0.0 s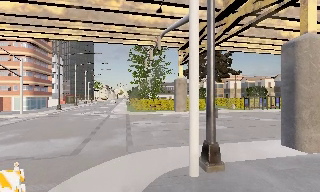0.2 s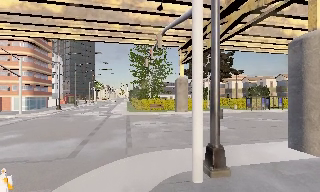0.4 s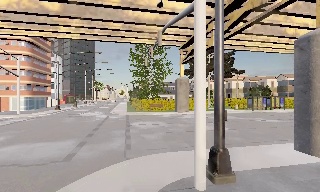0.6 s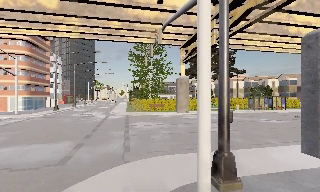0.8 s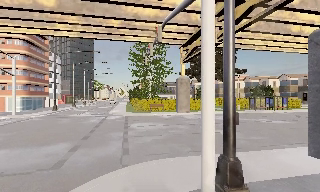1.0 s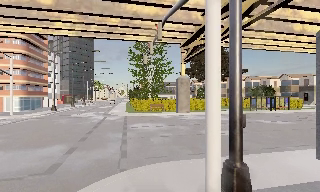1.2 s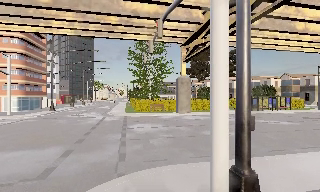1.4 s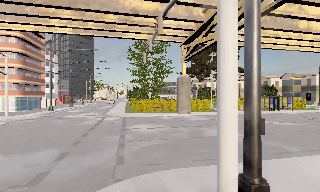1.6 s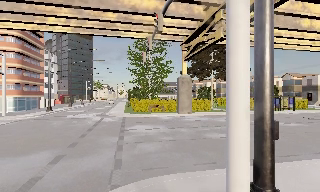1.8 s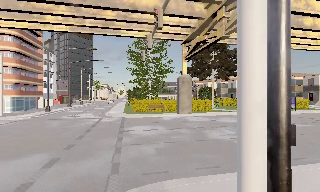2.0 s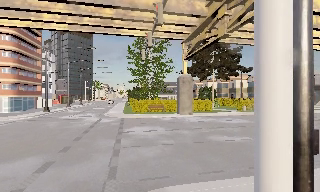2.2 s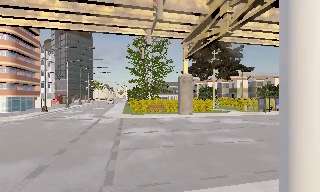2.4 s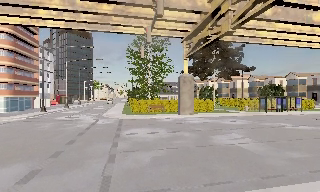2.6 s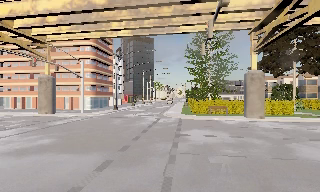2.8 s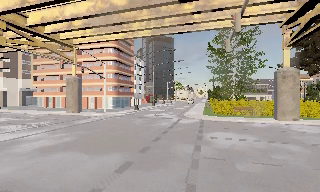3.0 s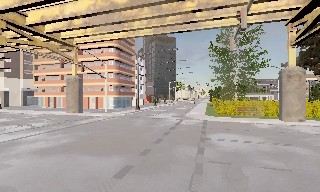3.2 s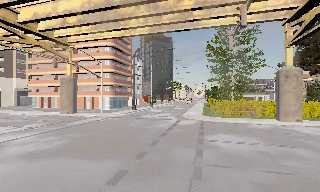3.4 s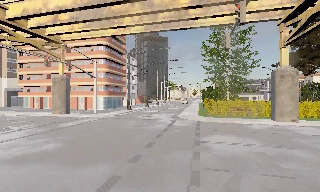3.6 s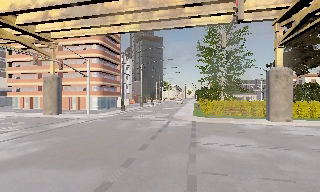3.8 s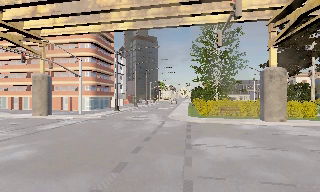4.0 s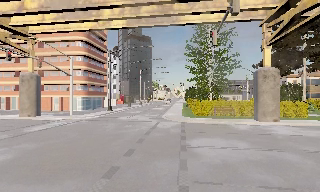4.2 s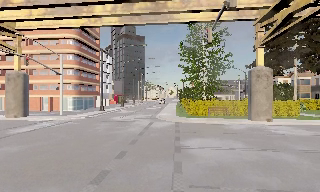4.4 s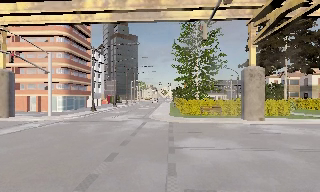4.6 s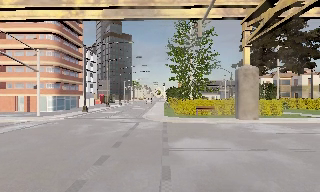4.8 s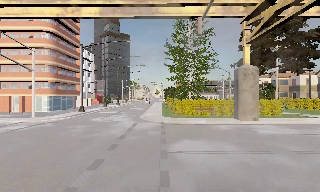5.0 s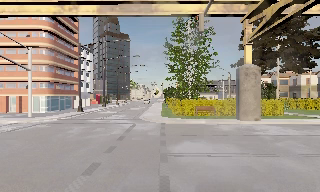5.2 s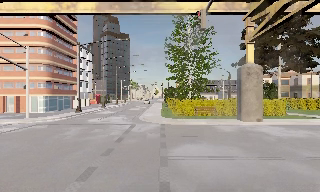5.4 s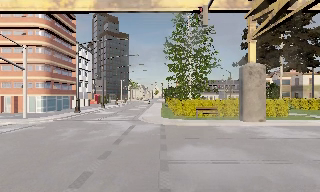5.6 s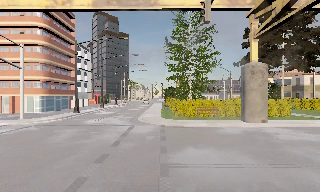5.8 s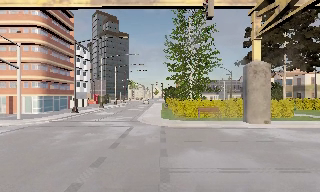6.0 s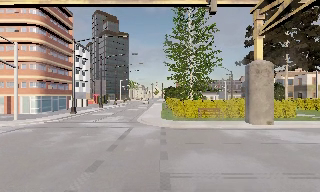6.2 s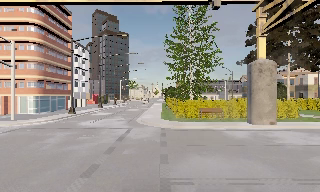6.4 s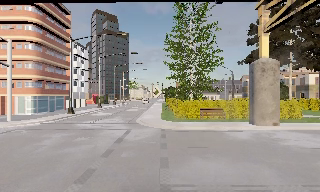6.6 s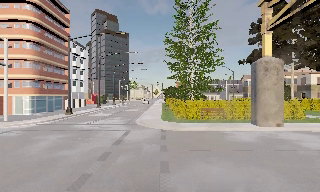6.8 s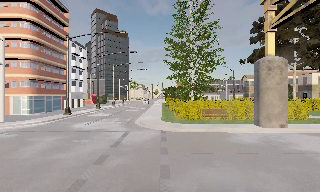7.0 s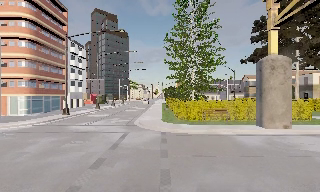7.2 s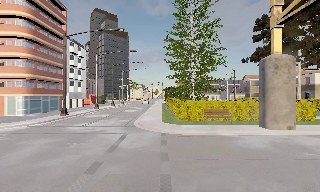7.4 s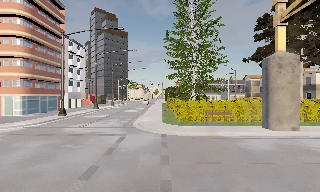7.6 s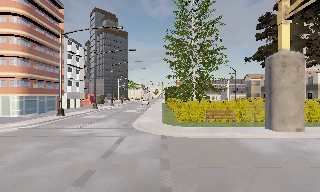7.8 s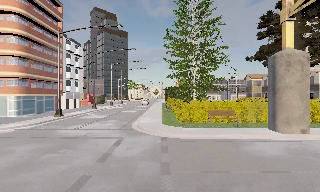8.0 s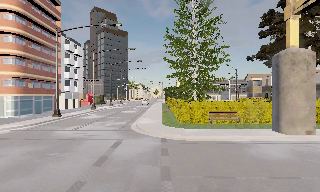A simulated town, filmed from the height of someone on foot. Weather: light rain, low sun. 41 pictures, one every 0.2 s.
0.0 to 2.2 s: The camera travels forward, about 4 m, so what stands in front looms larger.
2.2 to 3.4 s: The camera swings to its left by about 25 degrees, and the scene slides to the right. It travels forward, about 2 m, so what stands in front looms larger.
3.4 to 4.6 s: The scene slides to the left, as the camera pans about 15 degrees to its right. It travels forward, about 2 m, so what stands in front looms larger.
4.6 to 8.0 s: The camera travels forward, about 6 m, so what stands in front looms larger.
The film runs forward here.
